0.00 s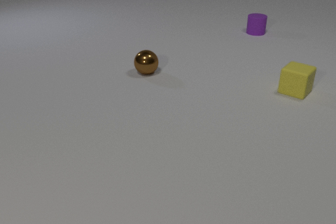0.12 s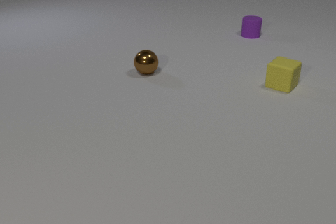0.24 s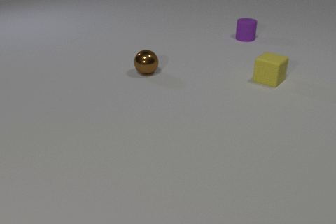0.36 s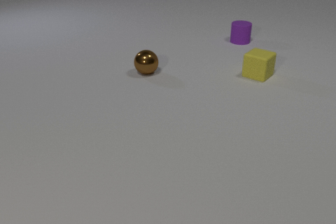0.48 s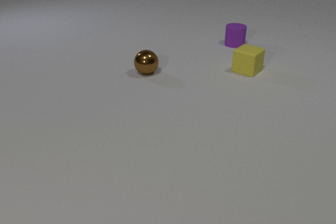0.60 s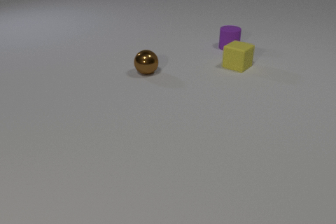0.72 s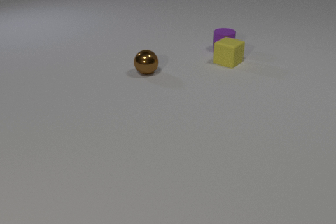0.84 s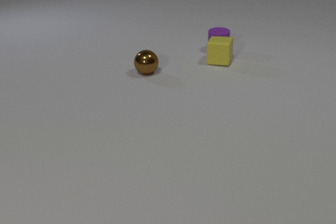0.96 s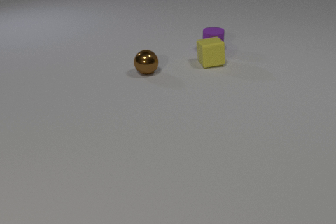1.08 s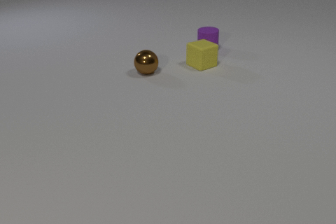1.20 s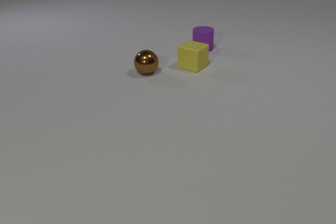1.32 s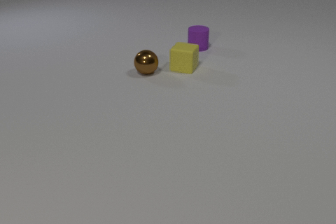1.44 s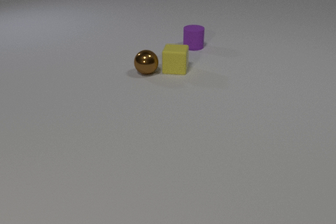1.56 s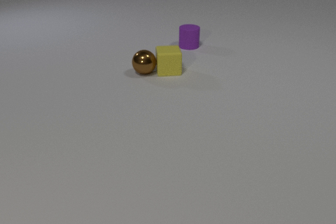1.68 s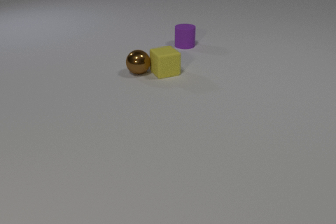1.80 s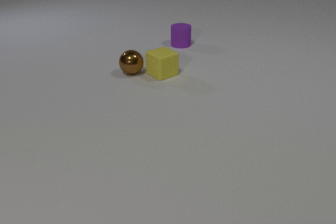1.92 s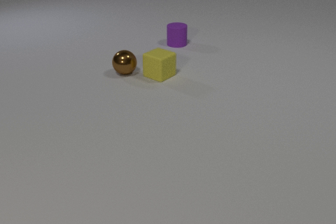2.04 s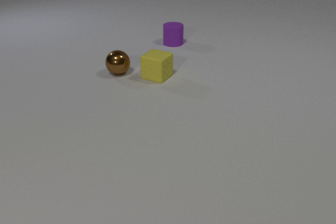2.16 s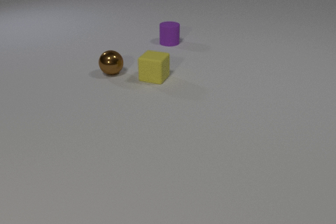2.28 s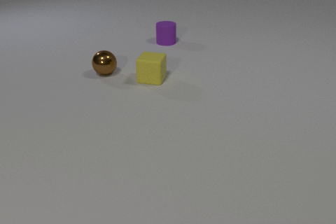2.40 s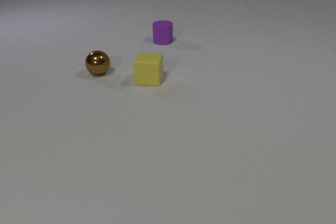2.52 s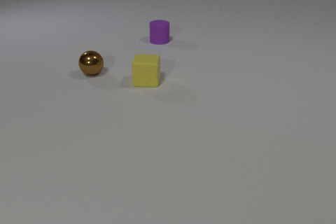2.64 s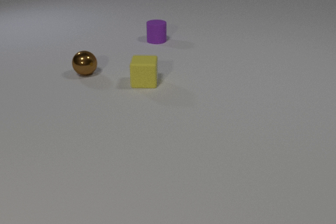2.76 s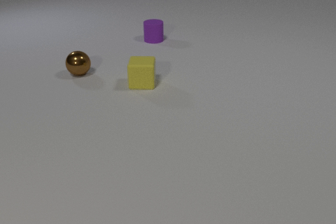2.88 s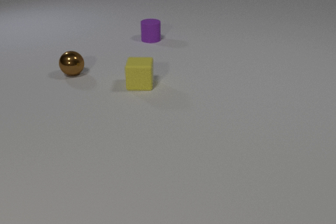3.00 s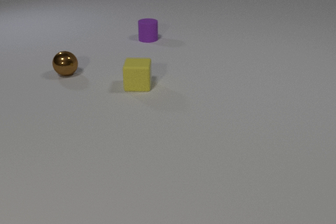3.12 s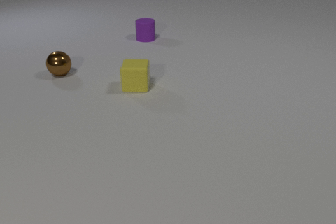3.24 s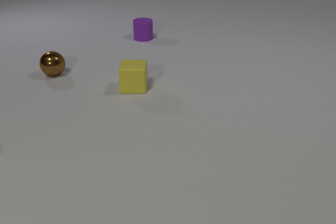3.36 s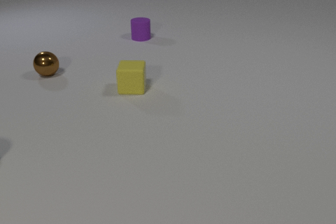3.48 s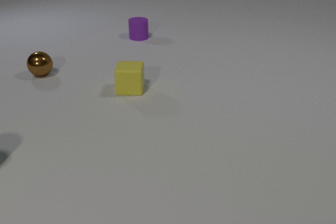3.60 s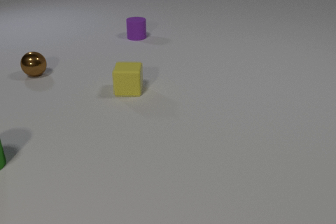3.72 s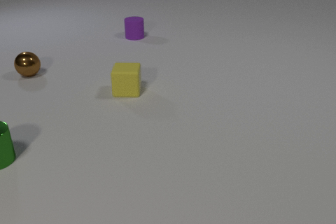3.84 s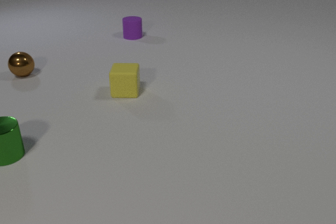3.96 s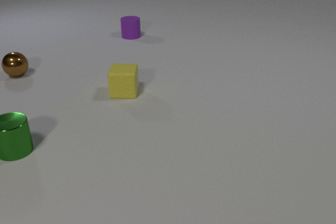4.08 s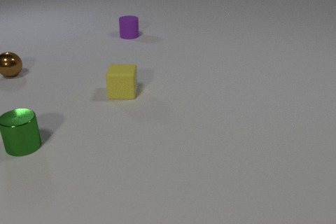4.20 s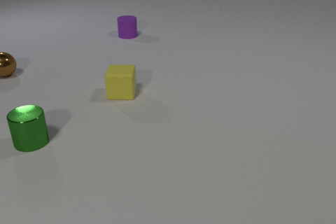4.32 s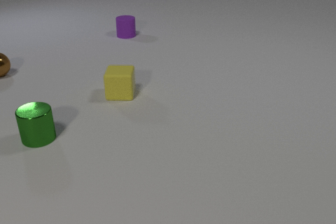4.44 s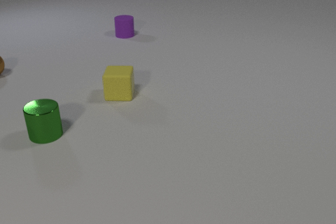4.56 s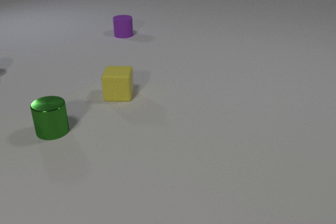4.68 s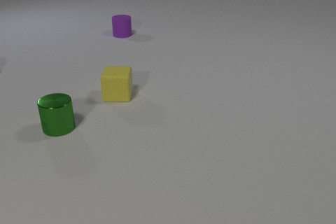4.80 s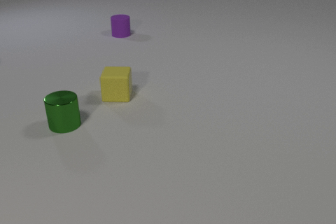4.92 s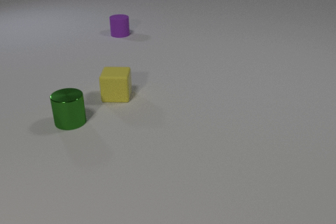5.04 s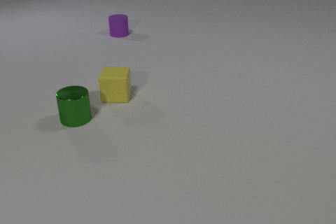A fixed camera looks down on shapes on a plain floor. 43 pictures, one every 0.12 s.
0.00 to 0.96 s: The purple rubber cylinder slides toward the camera and to the left. The yellow rubber cube slides to the left and away from the camera, spins counterclockwise seen from above by about 45 degrees, its near face sliding to the right. The purple rubber cylinder and the yellow rubber cube collide.
0.96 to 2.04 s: The purple rubber cylinder slides to the left and away from the camera. The yellow rubber cube slides to the left and toward the camera, spins so that its near face slides to the right, counterclockwise seen from above. The brown metal sphere rolls to the left. The yellow rubber cube and the brown metal sphere collide.
2.04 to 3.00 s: The purple rubber cylinder slides to the left and away from the camera. The yellow rubber cube slides toward the camera and to the left, spins so that its near face slides to the right, counterclockwise seen from above. The brown metal sphere rolls to the left.
3.00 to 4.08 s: The purple rubber cylinder slides to the left and away from the camera. The yellow rubber cube slides toward the camera and to the left. The brown metal sphere rolls to the left. The green metal cylinder comes in at the left edge, slides to the right and away from the camera.
4.08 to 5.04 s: The purple rubber cylinder slides to the left and away from the camera. The yellow rubber cube slides to the left and toward the camera. The brown metal sphere rolls to the left, leaves at the left edge. The green metal cylinder slides to the right and away from the camera.
What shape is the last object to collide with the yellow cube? sphere.
How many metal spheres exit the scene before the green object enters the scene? 0.
Are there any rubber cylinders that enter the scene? no.
